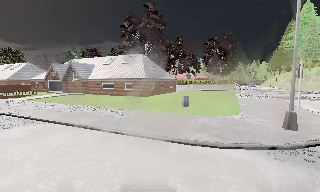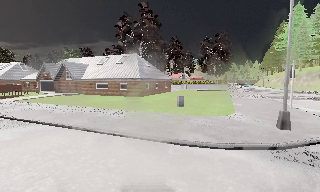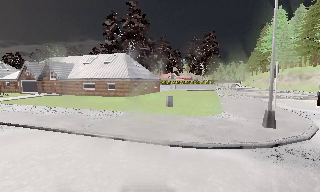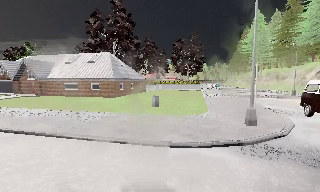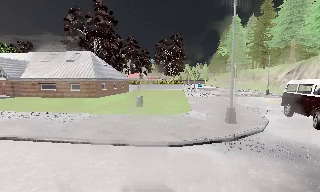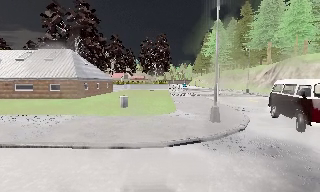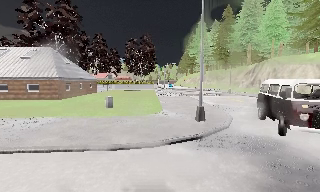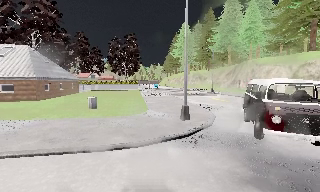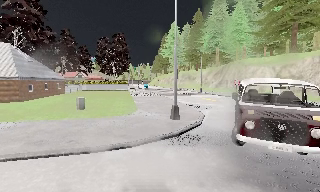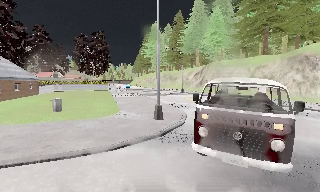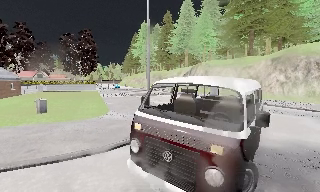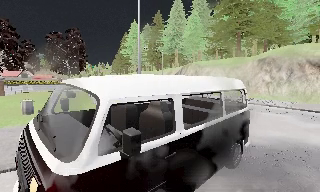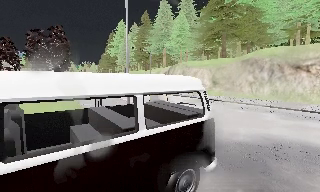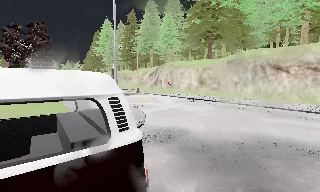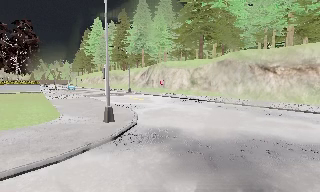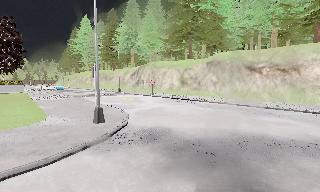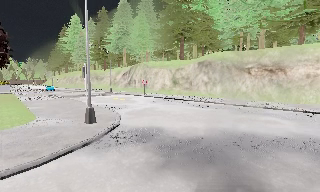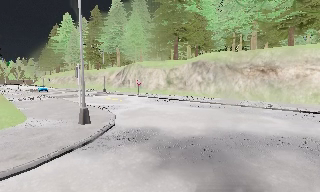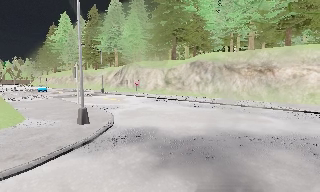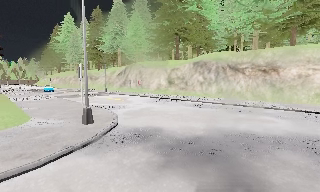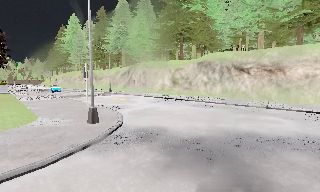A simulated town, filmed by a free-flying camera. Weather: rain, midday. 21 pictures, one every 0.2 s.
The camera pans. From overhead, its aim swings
clockwise.
The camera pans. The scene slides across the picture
to the left.
0.0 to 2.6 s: The camera swings to its right by about 60 degrees, and the scene slides to the left. It travels to its left, about 0.5 m.
2.6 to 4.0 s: The camera shifts only a little, or ends up much as it began.
The film runs forward here.
